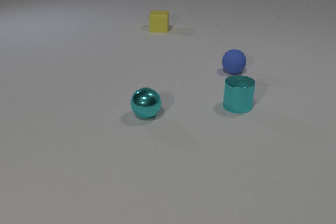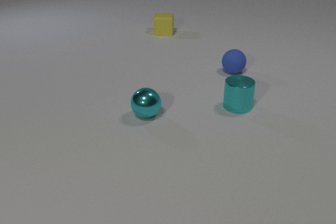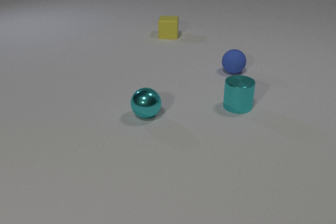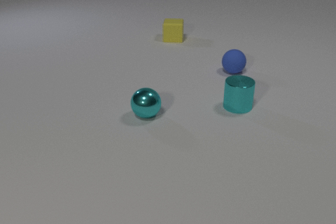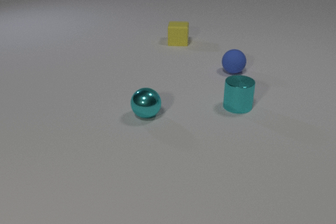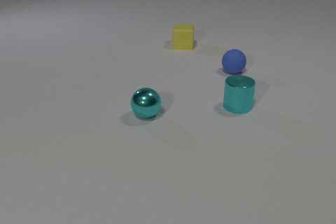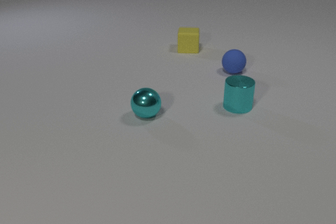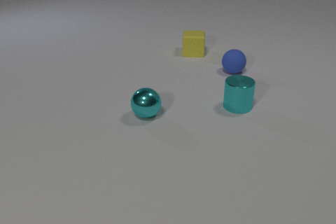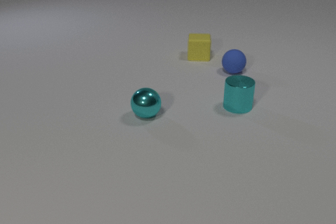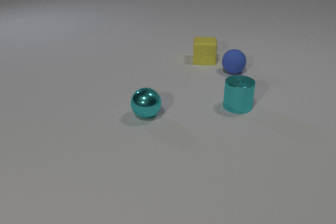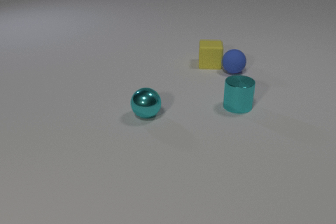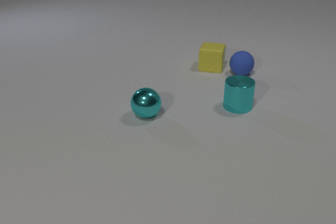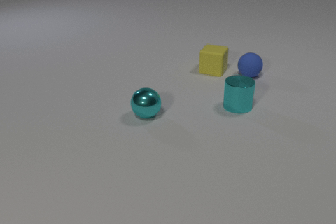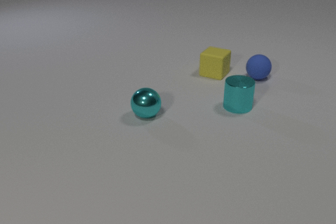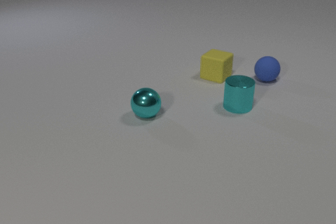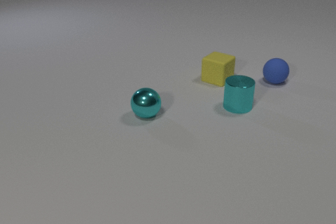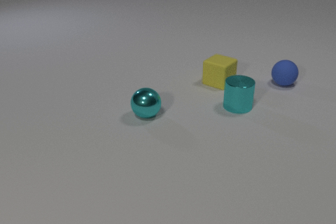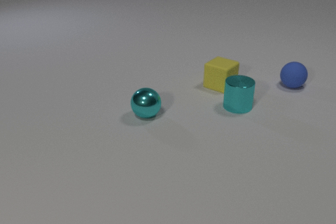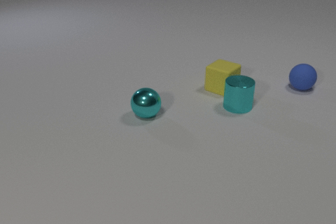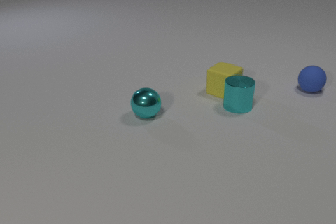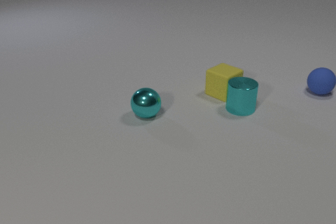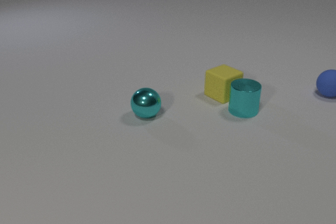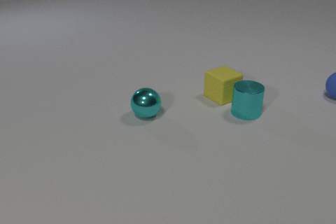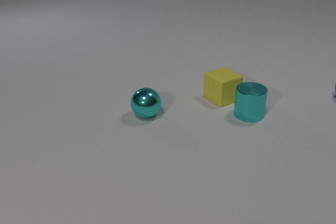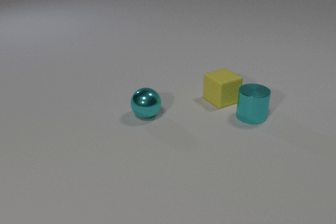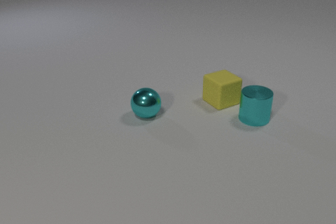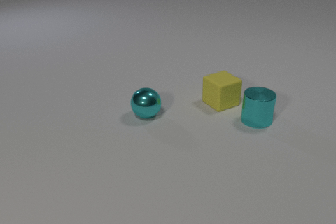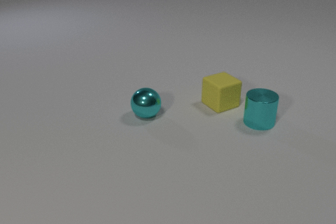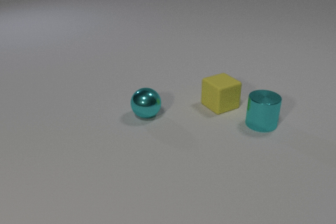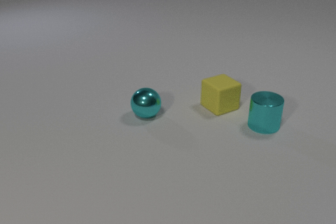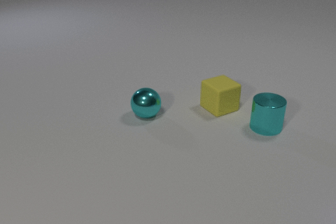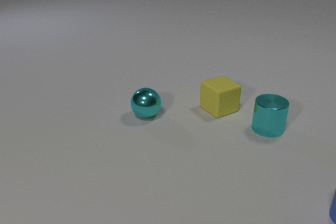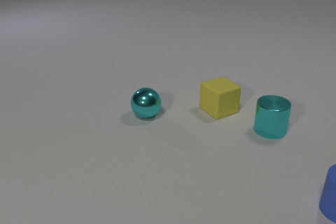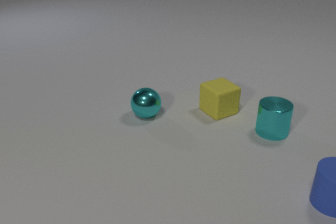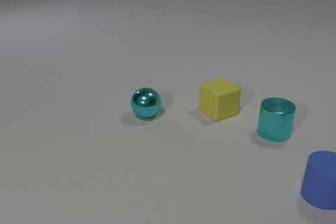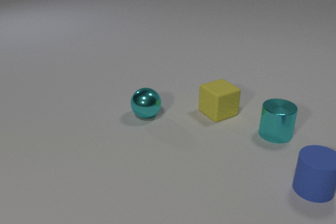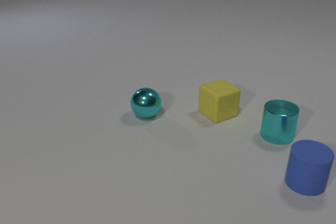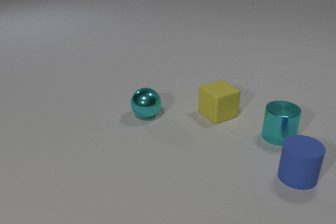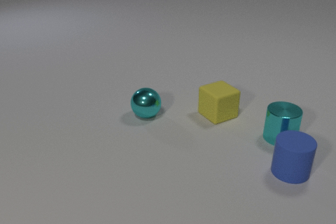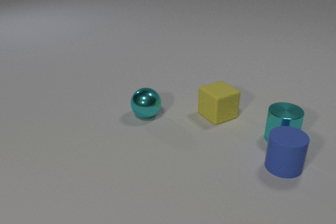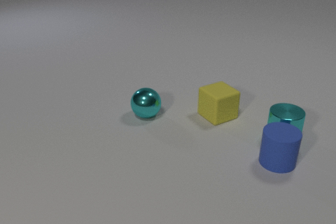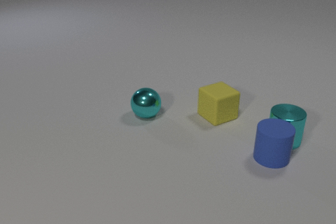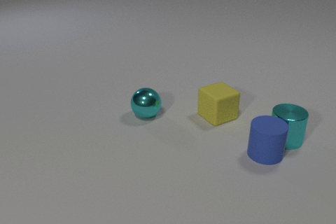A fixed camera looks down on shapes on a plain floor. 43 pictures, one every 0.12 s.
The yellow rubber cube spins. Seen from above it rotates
clockwise.
The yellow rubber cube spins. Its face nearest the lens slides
to the left.
0.00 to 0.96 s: The yellow rubber cube slides toward the camera and to the right.
0.96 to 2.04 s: The yellow rubber cube slides toward the camera, spins so that its near face slides to the left, clockwise seen from above. The blue rubber sphere rolls to the right. The yellow rubber cube and the blue rubber sphere collide.
2.04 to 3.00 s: The yellow rubber cube slides toward the camera, spins clockwise seen from above by about 15 degrees, its near face sliding to the left. The blue rubber sphere rolls to the right, leaves at the right edge. The cyan metal cylinder slides toward the camera and to the right. The yellow rubber cube and the cyan metal cylinder collide.
3.00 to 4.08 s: The yellow rubber cube slides toward the camera. The cyan metal cylinder slides toward the camera and to the right. The blue rubber cylinder comes in at the right edge, slides to the left and away from the camera.
4.08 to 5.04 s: The yellow rubber cube slides toward the camera. The cyan metal cylinder slides to the right and toward the camera. The blue rubber cylinder slides to the left and away from the camera. The cyan metal cylinder and the blue rubber cylinder collide.
How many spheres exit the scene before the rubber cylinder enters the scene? 1.
What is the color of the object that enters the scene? blue.
How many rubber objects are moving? 3.
